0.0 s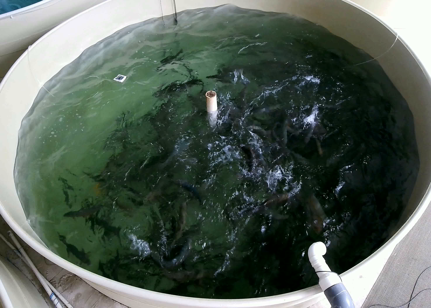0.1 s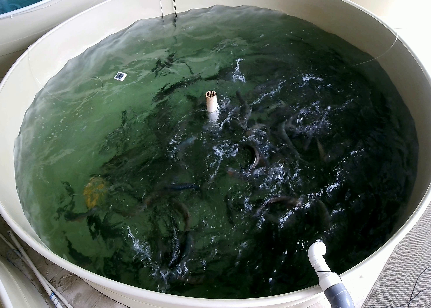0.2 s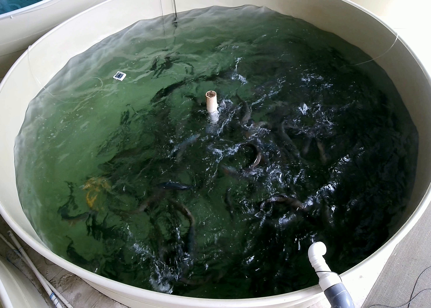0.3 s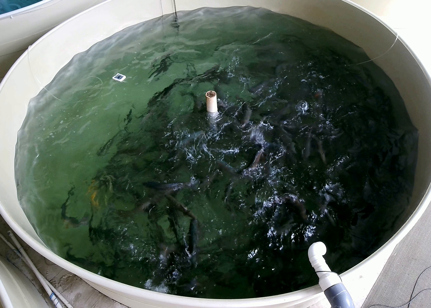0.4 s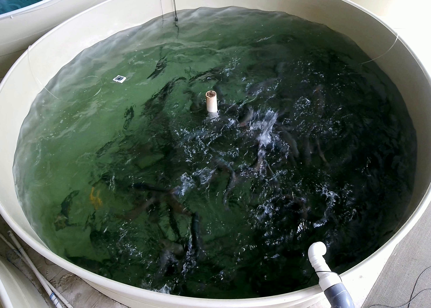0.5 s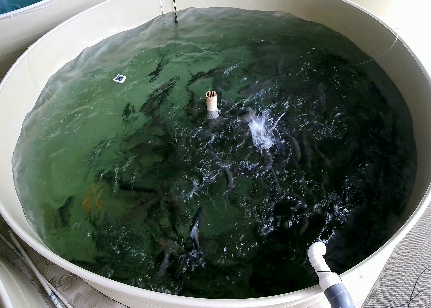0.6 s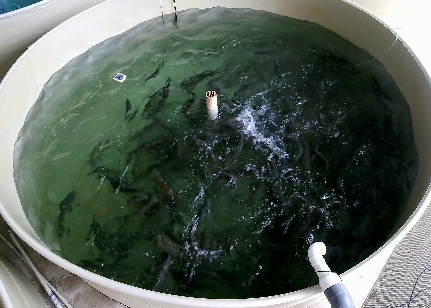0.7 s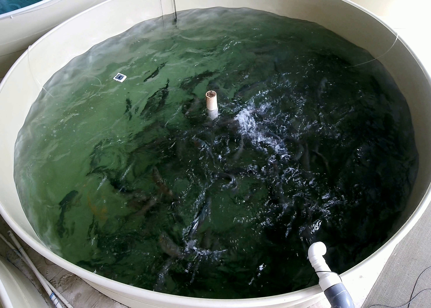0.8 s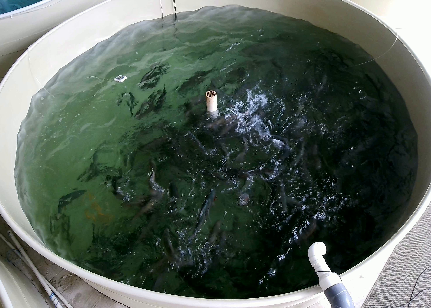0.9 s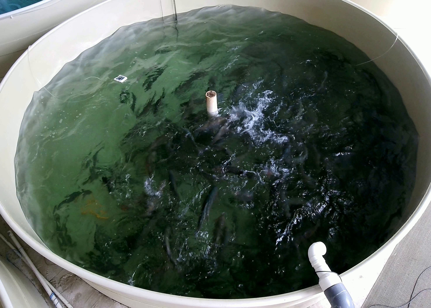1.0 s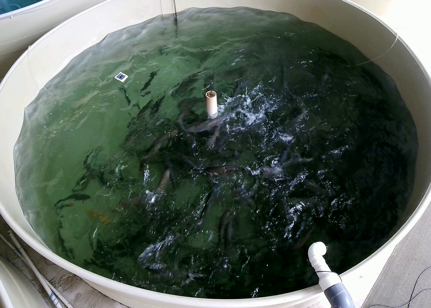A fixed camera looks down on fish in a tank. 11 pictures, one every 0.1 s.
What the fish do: Strong feeding.
